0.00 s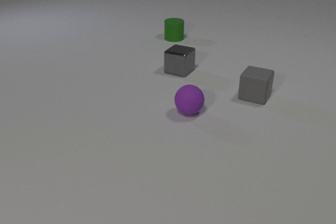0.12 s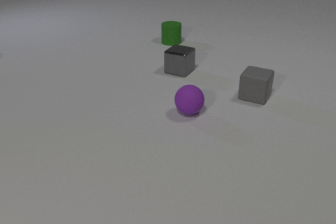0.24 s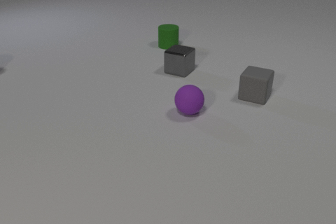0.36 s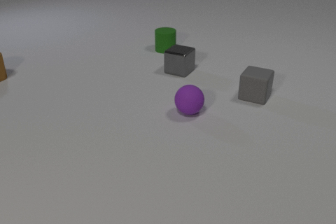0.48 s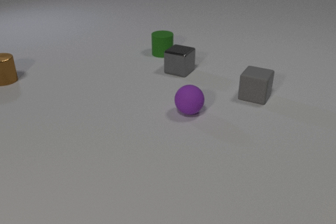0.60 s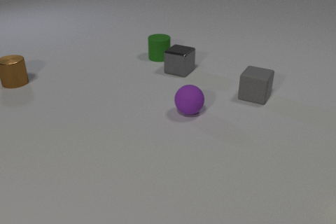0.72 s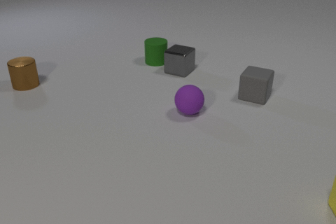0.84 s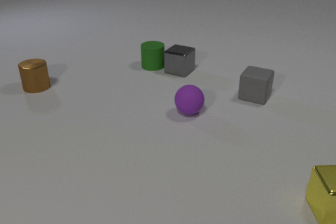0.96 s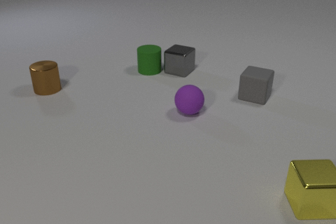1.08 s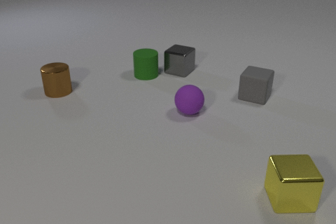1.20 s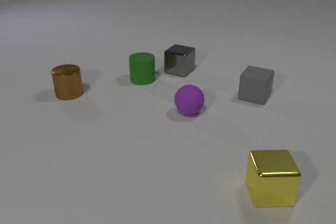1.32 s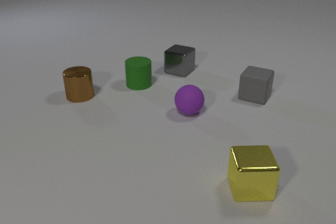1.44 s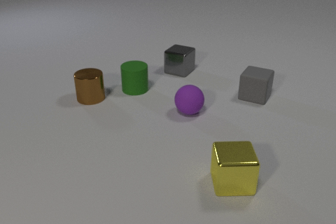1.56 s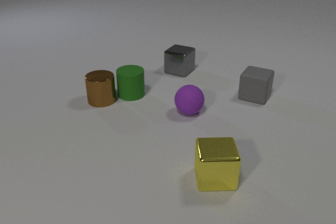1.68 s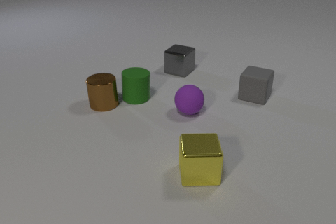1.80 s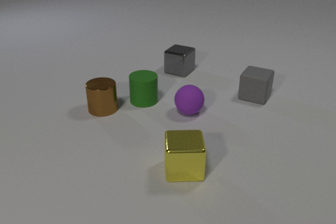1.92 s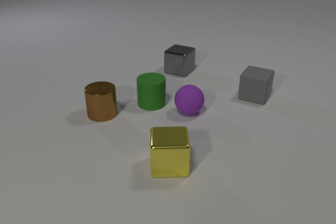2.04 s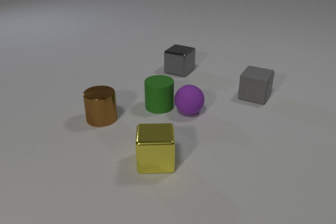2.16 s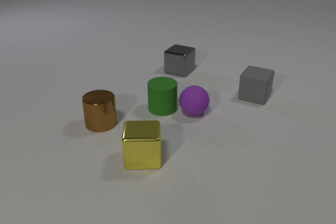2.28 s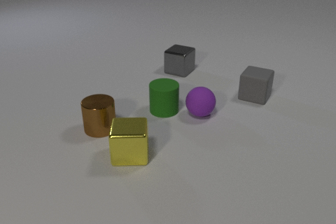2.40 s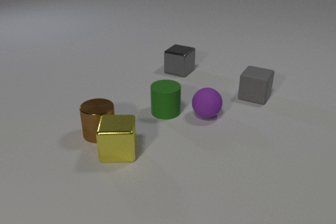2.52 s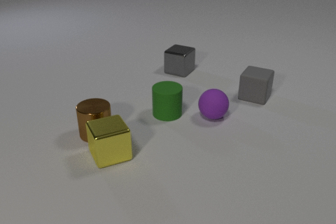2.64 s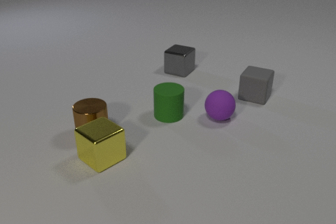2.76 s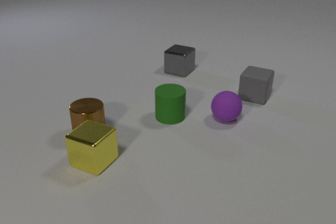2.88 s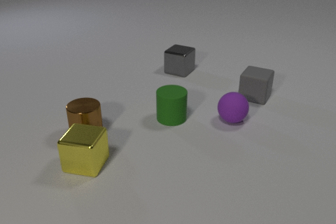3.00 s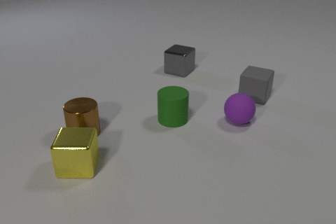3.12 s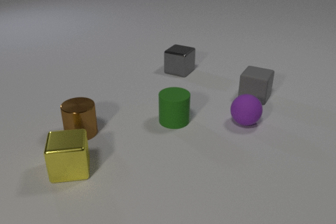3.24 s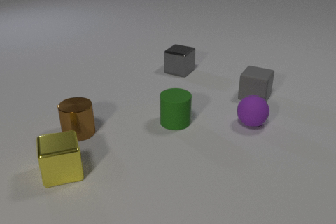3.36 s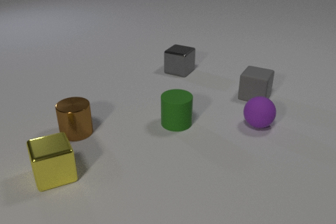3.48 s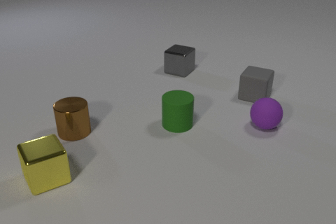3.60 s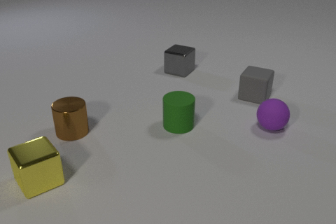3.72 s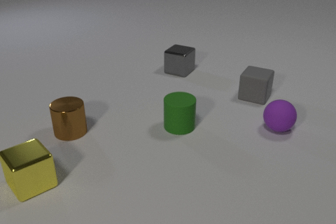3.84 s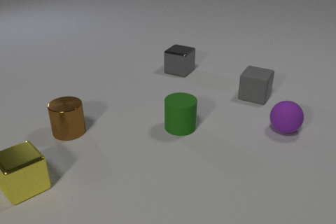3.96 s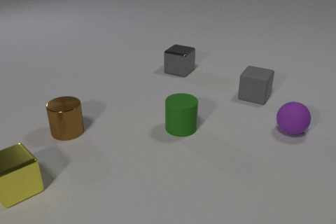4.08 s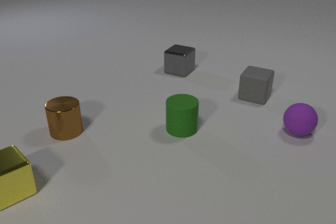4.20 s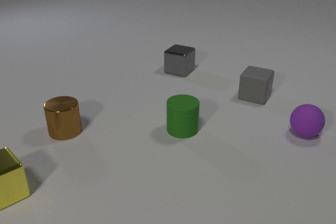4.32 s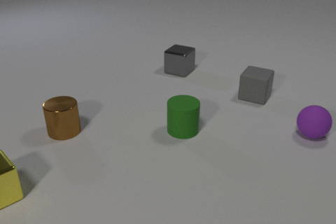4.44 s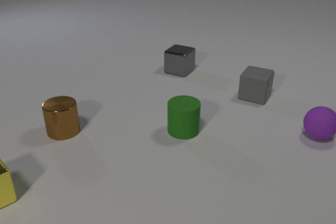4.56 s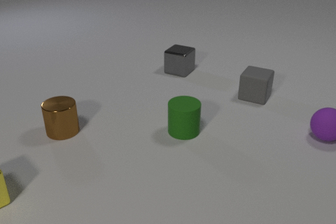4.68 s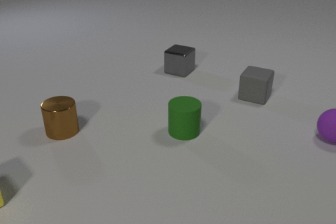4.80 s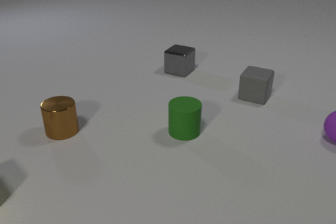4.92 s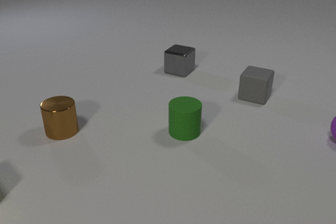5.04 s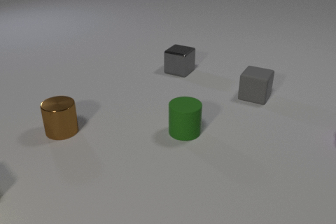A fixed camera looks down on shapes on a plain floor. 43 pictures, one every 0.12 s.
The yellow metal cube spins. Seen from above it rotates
counterclockwise.
The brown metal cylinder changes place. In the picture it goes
toward the camera.
0.00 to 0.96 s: The brown metal cylinder comes in at the left edge, slides to the right and toward the camera. The green rubber cylinder slides toward the camera. The yellow metal cube comes in at the right edge, slides to the left.
0.96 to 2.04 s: The brown metal cylinder slides toward the camera and to the right. The green rubber cylinder slides toward the camera. The yellow metal cube slides to the left. The brown metal cylinder and the green rubber cylinder collide.
2.04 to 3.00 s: The brown metal cylinder slides toward the camera and to the left. The green rubber cylinder slides toward the camera and to the right. The yellow metal cube slides to the left, spins so that its near face slides to the right, counterclockwise seen from above. The purple rubber sphere rolls to the right. The green rubber cylinder and the purple rubber sphere collide. The brown metal cylinder and the yellow metal cube collide.
3.00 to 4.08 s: The brown metal cylinder slides to the left. The green rubber cylinder slides toward the camera and to the right. The yellow metal cube slides to the left, spins so that its near face slides to the right, counterclockwise seen from above. The purple rubber sphere rolls to the right.
4.08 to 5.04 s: The yellow metal cube slides to the left, leaves at the left edge. The purple rubber sphere rolls to the right, leaves at the right edge.
How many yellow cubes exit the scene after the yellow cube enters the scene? 1.
What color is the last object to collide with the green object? purple.
How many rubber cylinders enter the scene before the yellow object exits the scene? 0.
